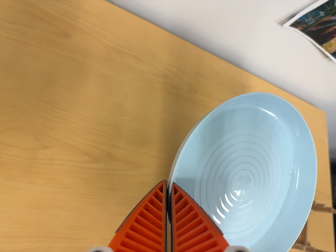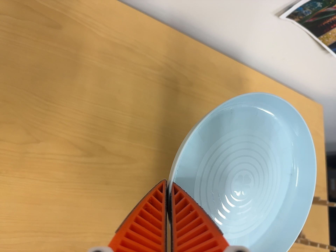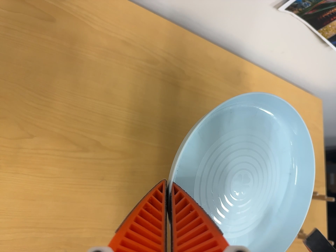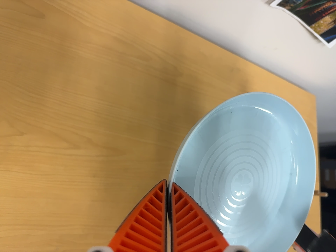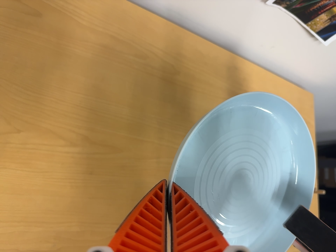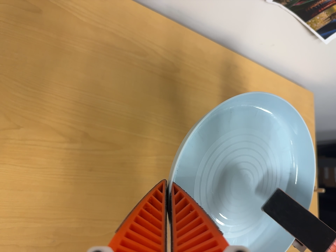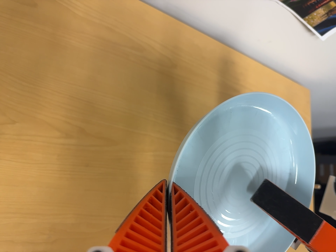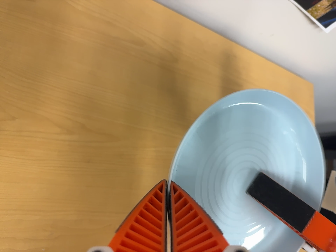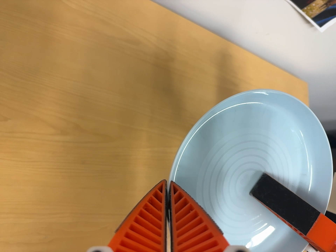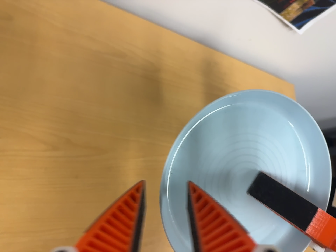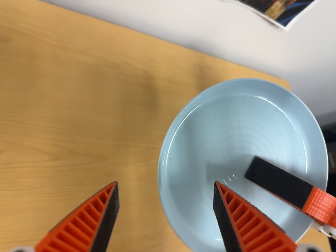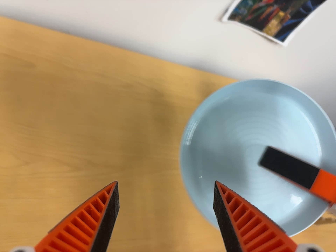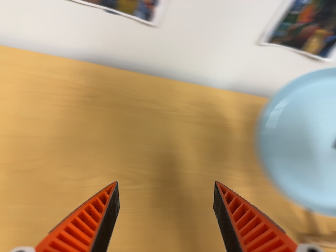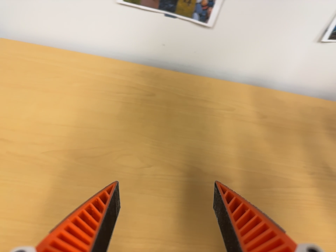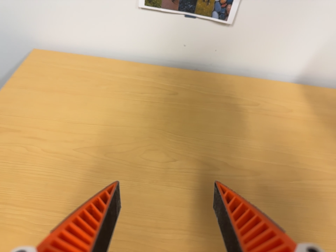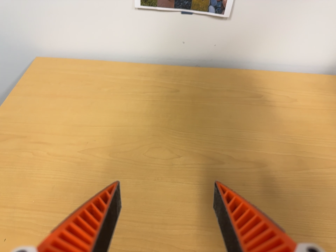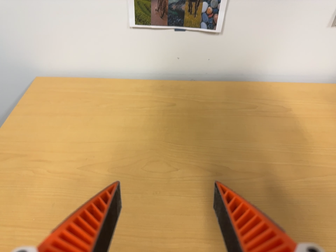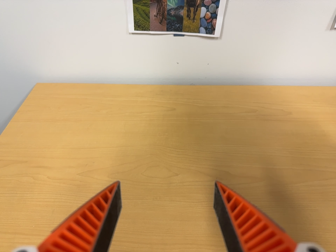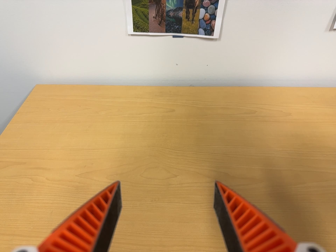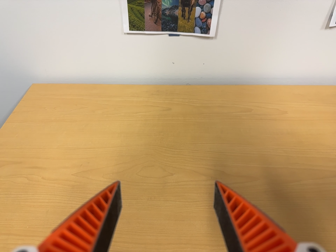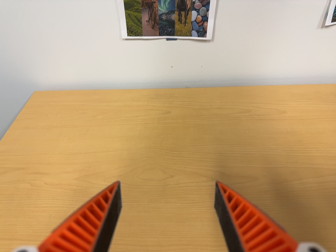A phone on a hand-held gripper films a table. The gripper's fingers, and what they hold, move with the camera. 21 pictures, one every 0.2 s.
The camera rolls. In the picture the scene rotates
counterclockwise.
0.0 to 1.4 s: The camera shifts only a little, or ends up much as it began.
1.4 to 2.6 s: The camera swings to its left by about 20 degrees, and the scene slides to the right. It travels toward the bottom of its view and backward, about 16 cm. Its aim tips toward the top of its view by about 25 degrees. It rolls about its line of sight by about 15 degrees, and the scene rotates counterclockwise.
2.6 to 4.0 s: The camera travels toward the bottom of its view, about 6 cm. It rolls about its line of sight by about 10 degrees, and the scene rotates counterclockwise.
The film runs forward here.
